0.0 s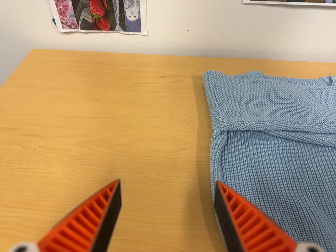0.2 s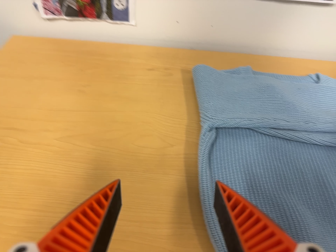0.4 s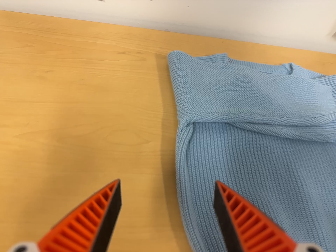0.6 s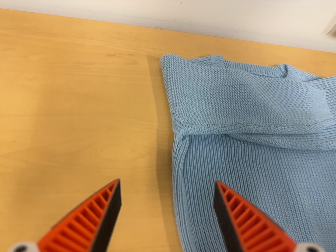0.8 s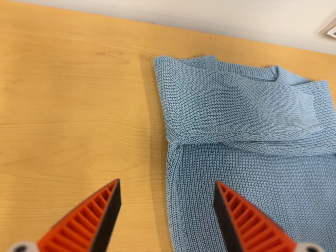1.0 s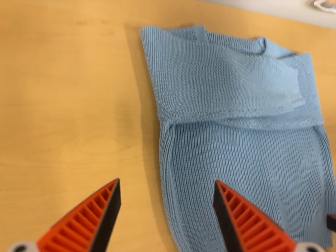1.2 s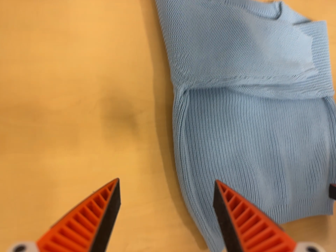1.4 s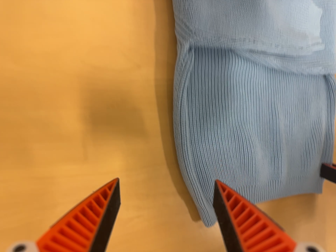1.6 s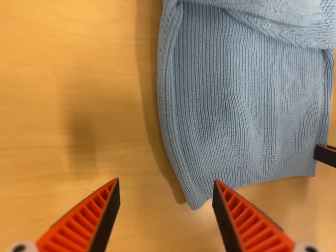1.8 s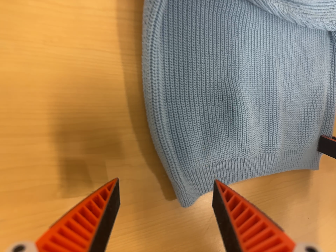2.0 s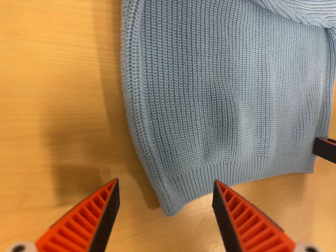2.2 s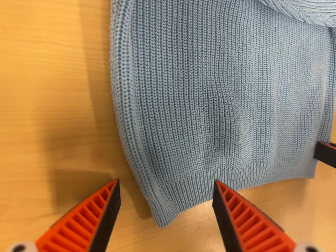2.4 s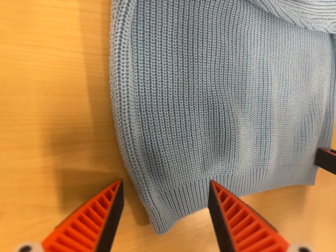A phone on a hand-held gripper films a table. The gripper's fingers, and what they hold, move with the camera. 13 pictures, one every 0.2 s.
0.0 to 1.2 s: The camera pans to its right by about 25 degrees. It travels toward the top of its view, to its left and forward, about 20 cm. Its aim tips toward the bottom of its view by about 35 degrees.
1.2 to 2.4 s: The camera travels forward, about 16 cm, so what stands in front looms larger. Its aim tips toward the bottom of its view by about 10 degrees, and the scene shifts upward.
The film runs forward here.
